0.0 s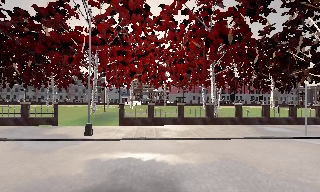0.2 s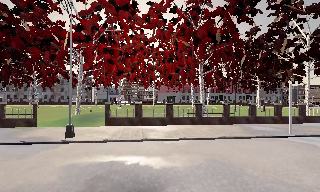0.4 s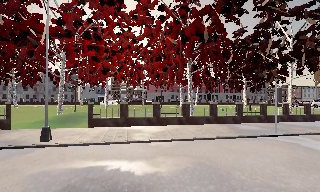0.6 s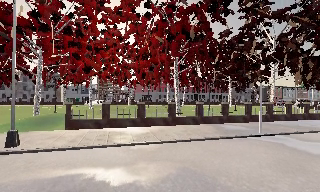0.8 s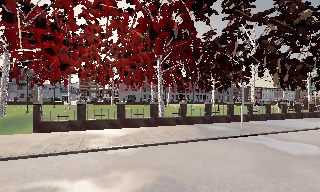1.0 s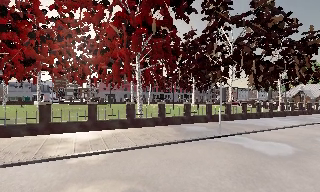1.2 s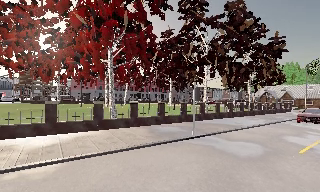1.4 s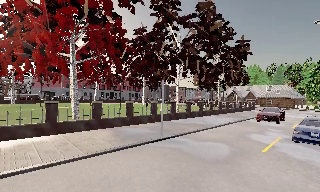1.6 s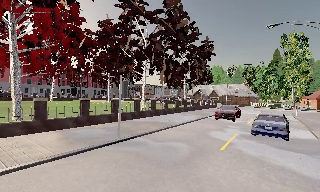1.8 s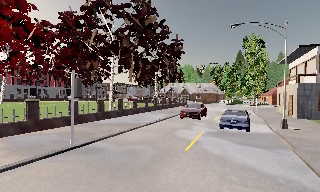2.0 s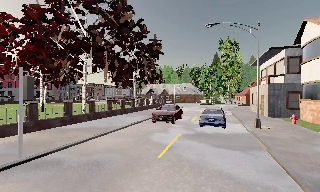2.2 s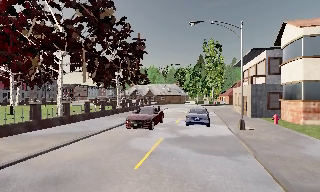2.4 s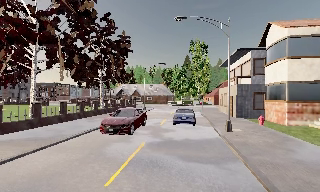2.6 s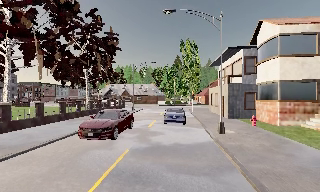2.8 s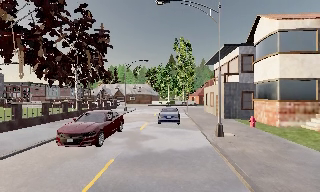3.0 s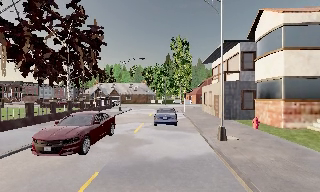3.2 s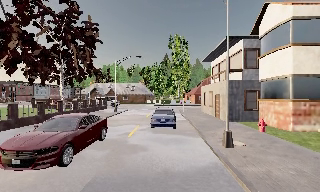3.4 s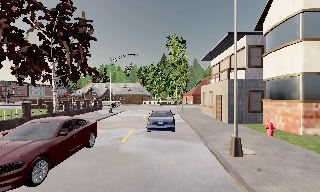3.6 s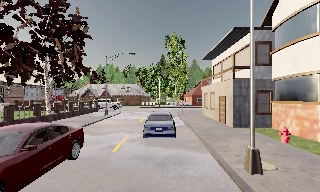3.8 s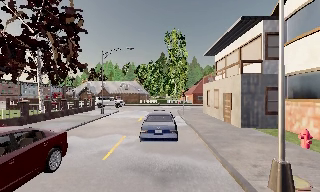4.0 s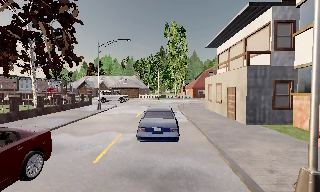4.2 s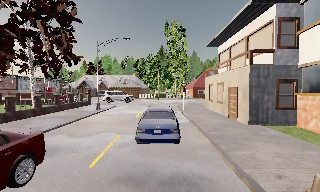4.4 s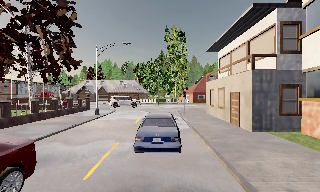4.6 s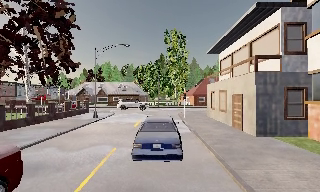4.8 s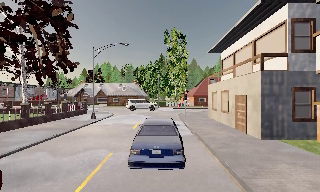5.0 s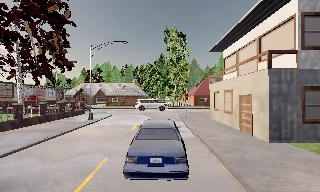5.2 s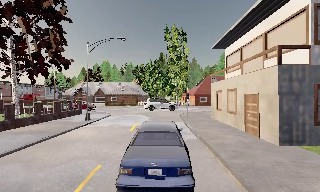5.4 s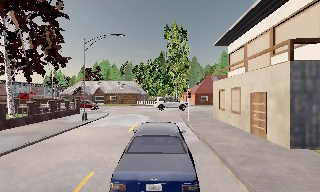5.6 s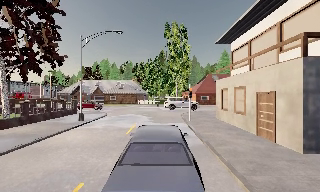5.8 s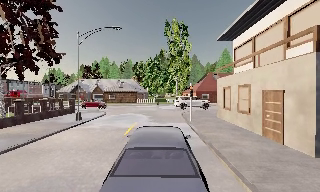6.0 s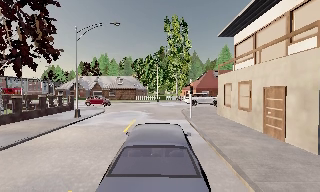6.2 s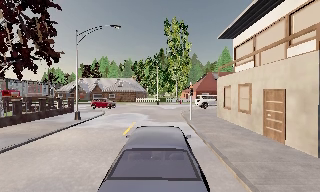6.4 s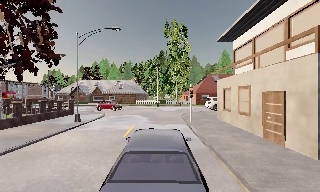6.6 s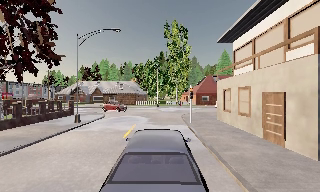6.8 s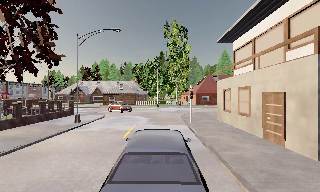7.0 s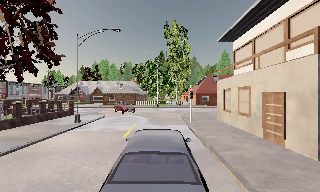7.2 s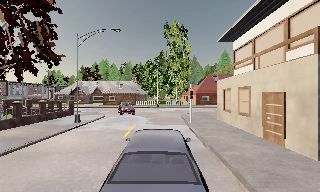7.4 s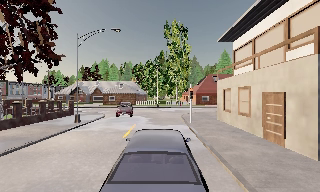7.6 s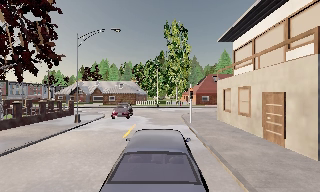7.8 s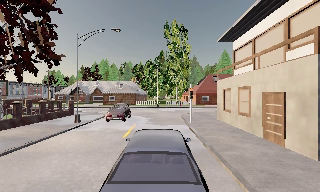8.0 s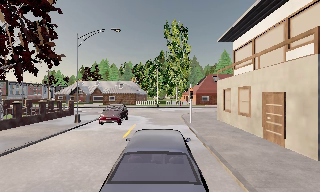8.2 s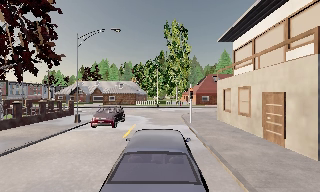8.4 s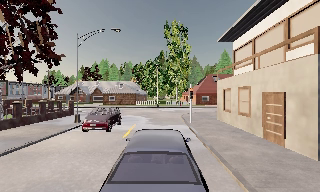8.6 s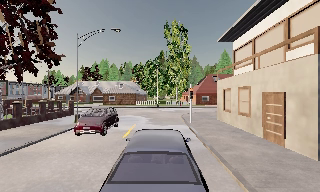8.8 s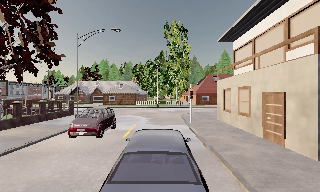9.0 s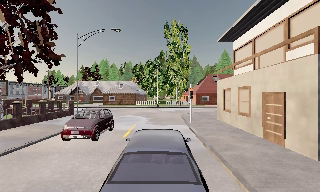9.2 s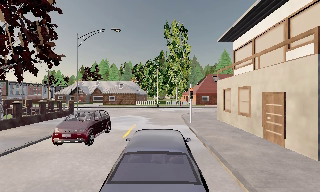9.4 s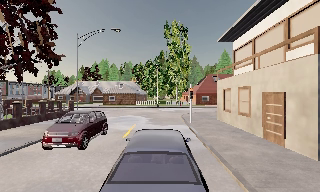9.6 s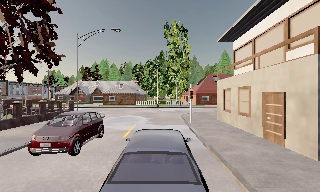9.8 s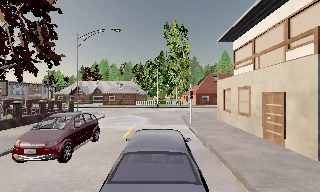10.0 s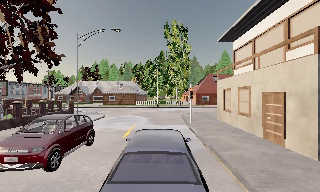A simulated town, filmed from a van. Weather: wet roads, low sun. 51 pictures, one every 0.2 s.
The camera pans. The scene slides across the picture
to the left.
The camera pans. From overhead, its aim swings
clockwise.
0.0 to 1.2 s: The camera swings to its right by about 30 degrees, and the scene slides to the left. It travels forward and to its right, about 3.5 m. It gains speed.
1.2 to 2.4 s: The camera pans to its right, which is clockwise from overhead, by about 45 degrees. It travels forward and to its right, about 5 m.
2.4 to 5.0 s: The camera travels forward, about 10 m, so what stands in front looms larger. It loses speed.
5.0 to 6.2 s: The camera travels forward, about 2.5 m, so what stands in front looms larger. It loses speed.
6.2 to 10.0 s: The camera keeps its place and its aim.
The film runs forward here.
